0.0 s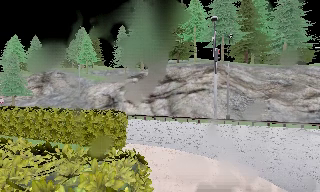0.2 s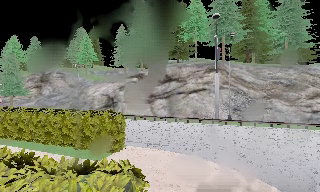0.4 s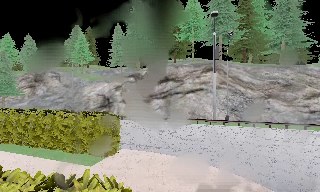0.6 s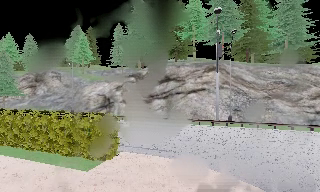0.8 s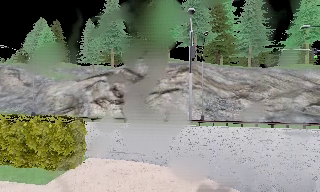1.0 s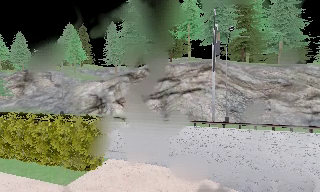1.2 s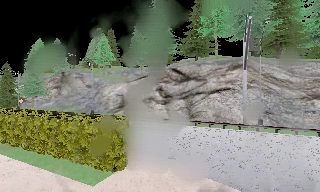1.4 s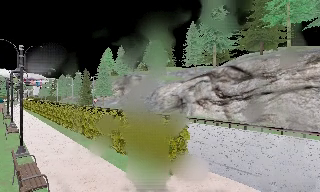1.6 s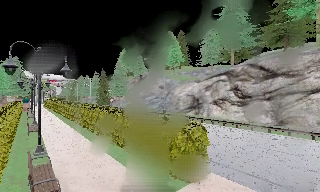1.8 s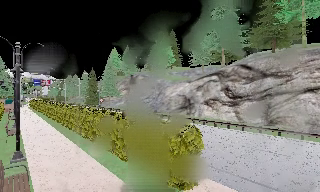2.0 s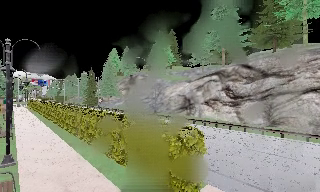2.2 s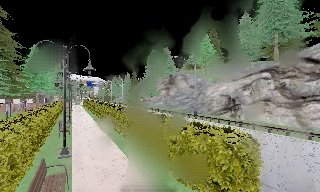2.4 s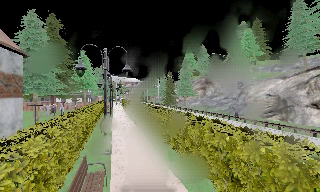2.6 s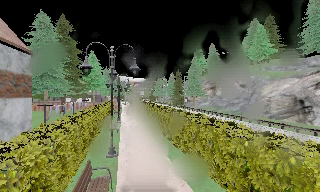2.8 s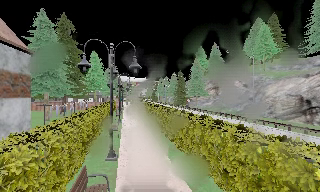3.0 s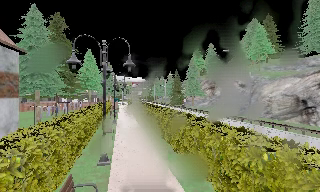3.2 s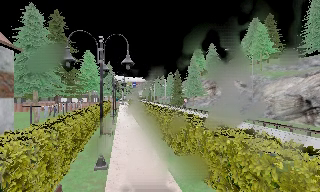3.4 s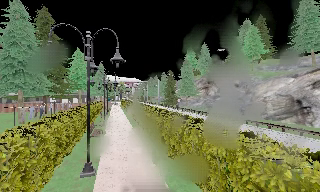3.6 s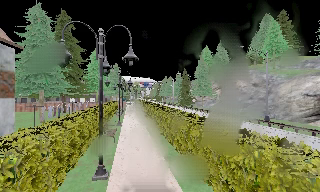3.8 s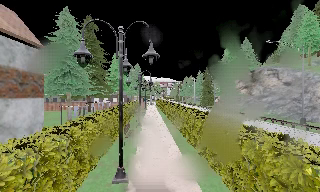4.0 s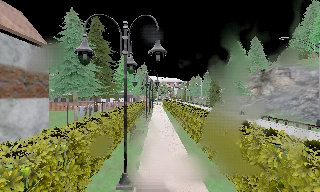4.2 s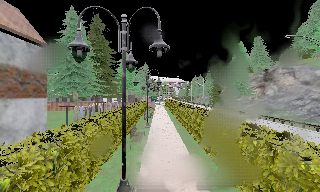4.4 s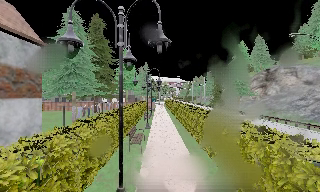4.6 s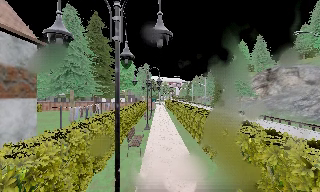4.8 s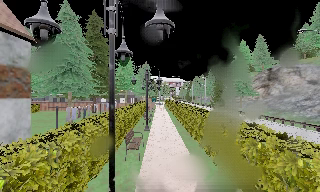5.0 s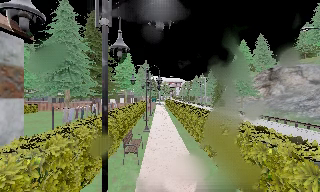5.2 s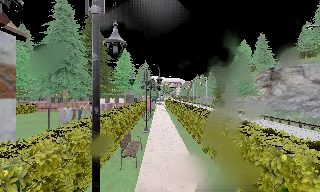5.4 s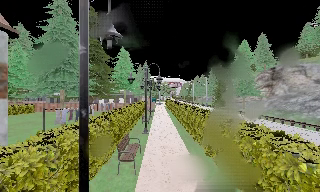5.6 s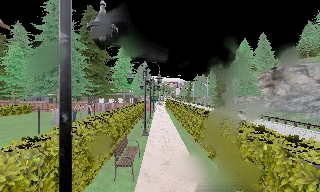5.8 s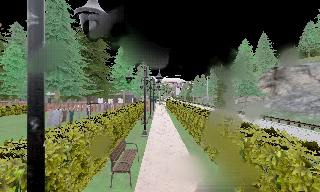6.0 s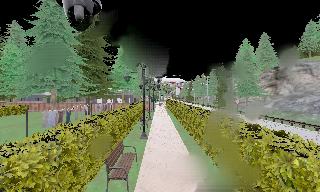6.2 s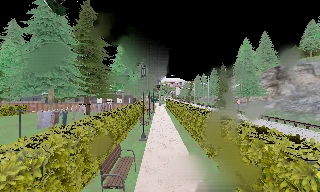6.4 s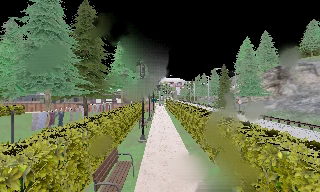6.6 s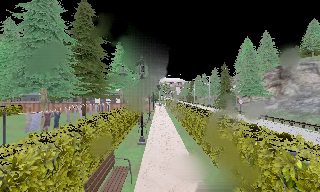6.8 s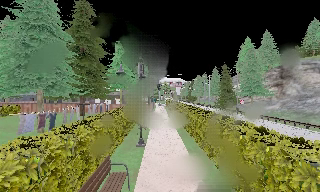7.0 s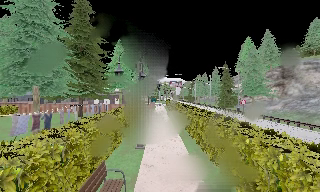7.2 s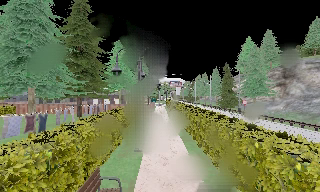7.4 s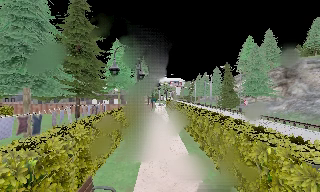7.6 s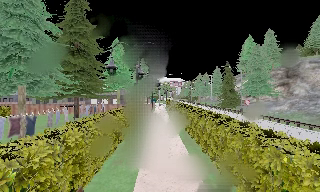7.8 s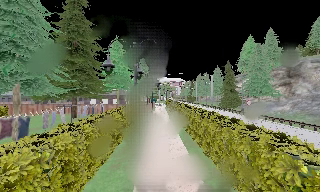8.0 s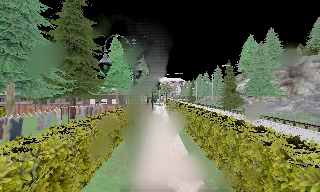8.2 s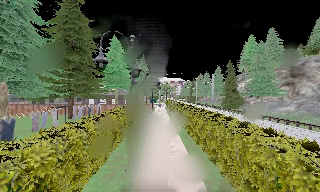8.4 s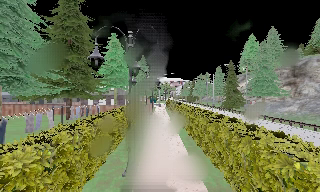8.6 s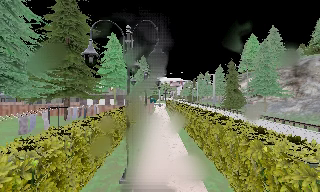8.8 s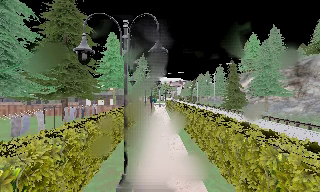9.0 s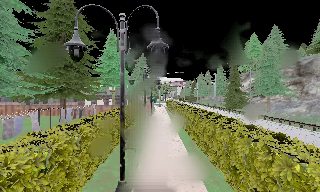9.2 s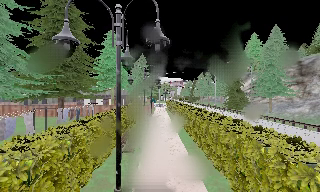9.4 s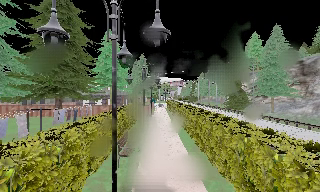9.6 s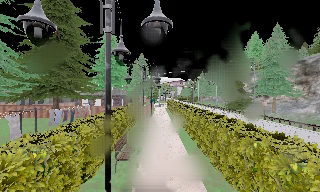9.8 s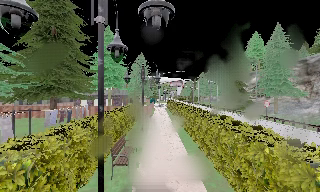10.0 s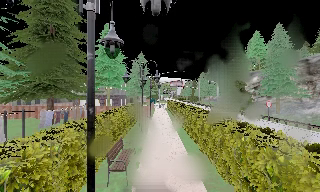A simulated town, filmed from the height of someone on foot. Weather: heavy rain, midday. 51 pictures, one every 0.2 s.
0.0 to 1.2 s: The camera travels forward, about 2 m, so what stands in front looms larger.
1.2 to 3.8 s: The camera pans to its left, which is counterclockwise from overhead, by about 60 degrees. It travels forward, about 5 m.
3.8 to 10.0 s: The camera travels forward, about 12 m, so what stands in front looms larger.
The film runs forward here.
